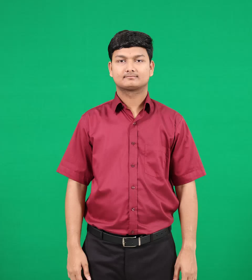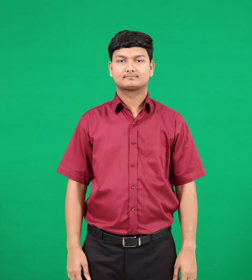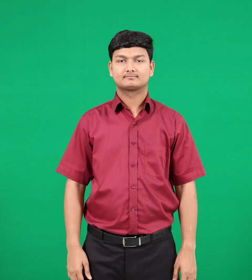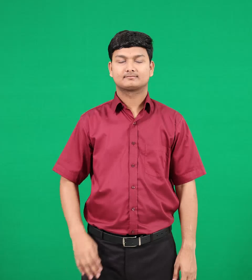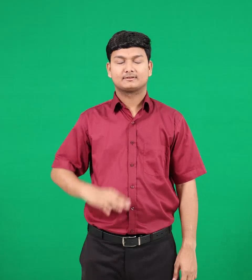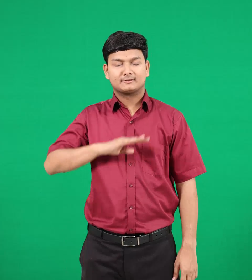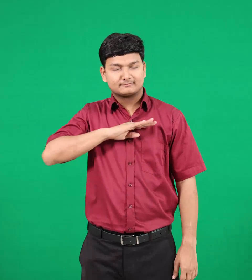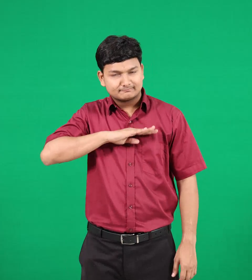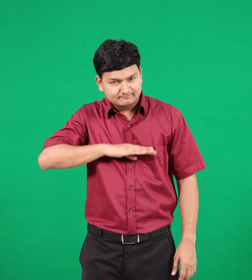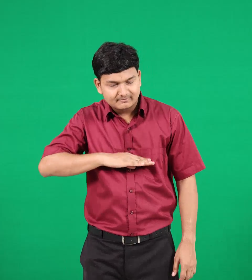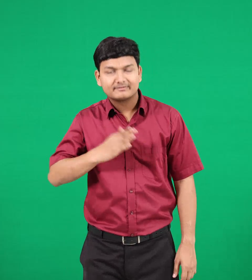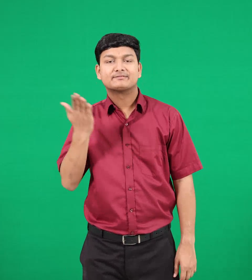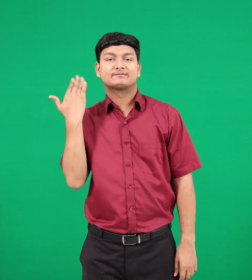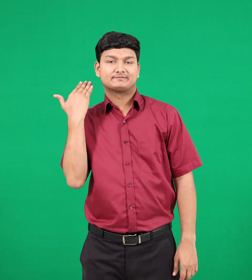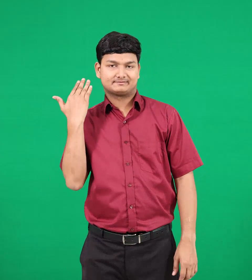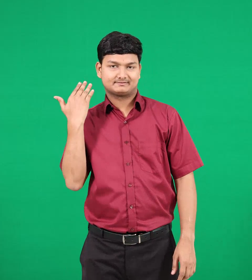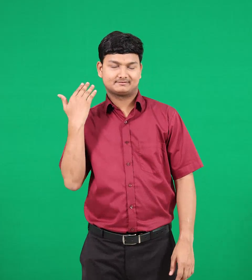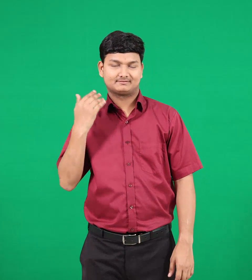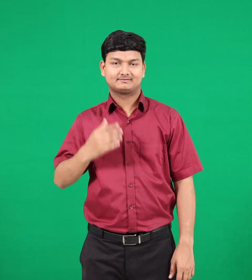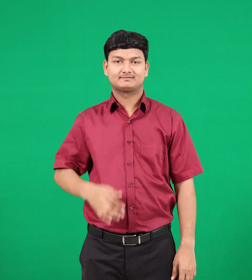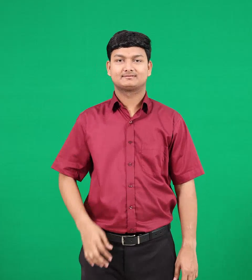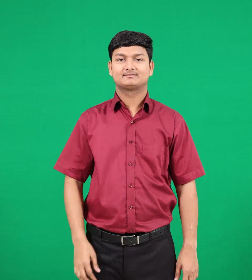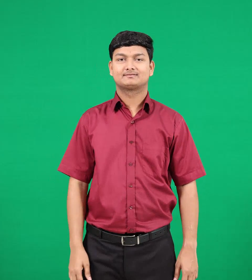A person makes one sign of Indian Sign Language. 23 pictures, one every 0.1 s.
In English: humbled
